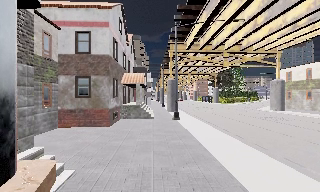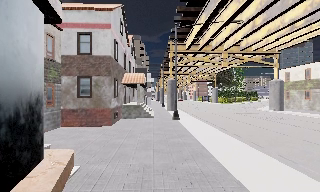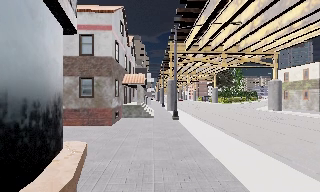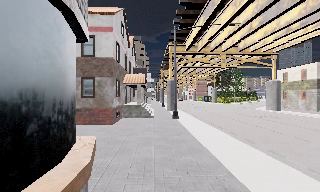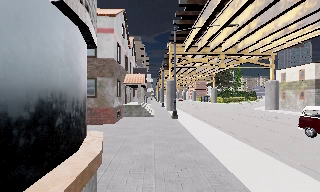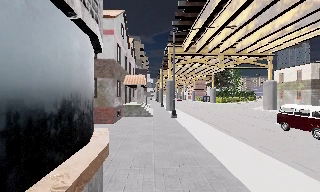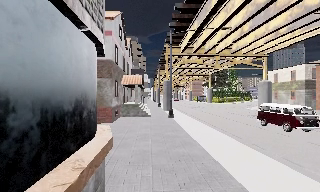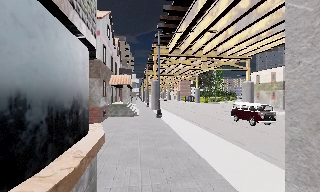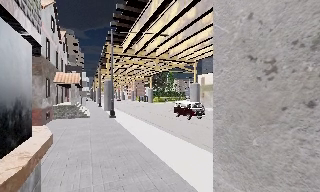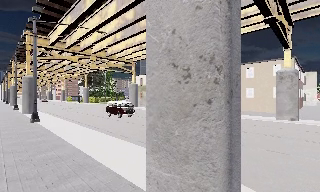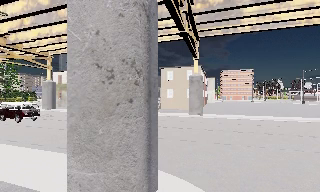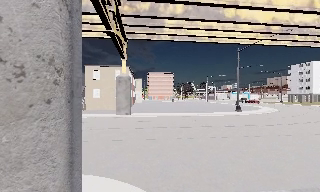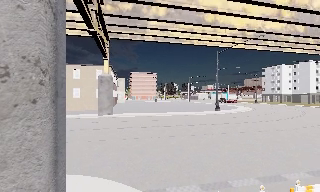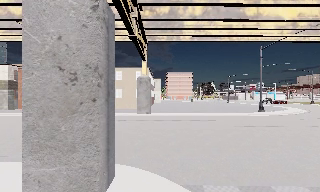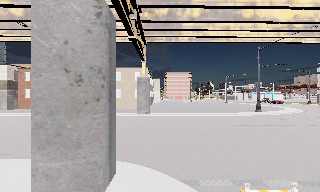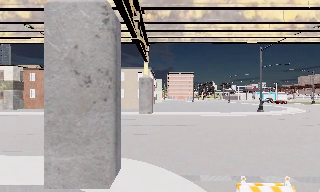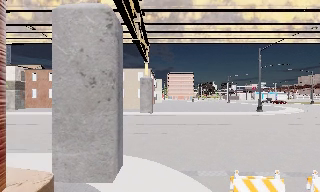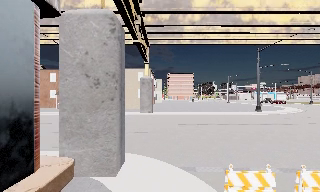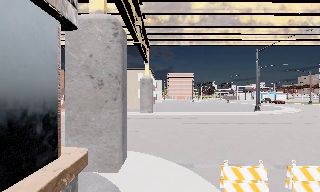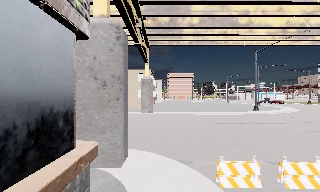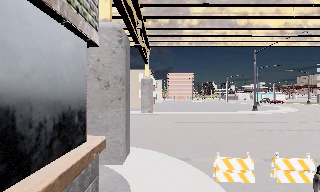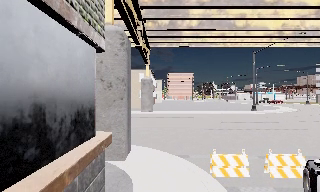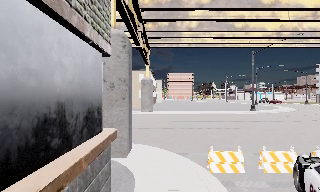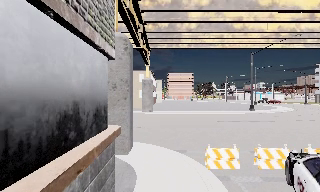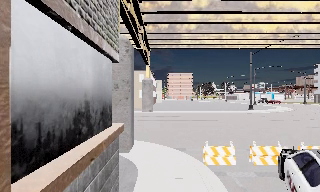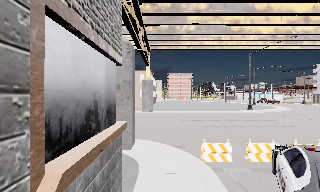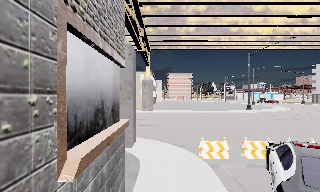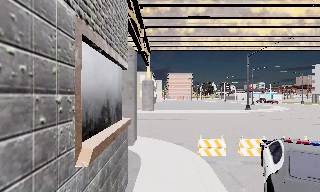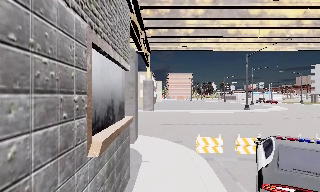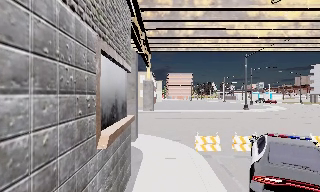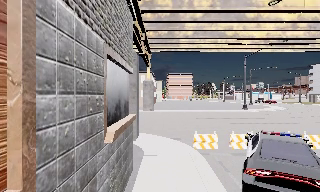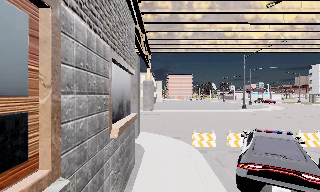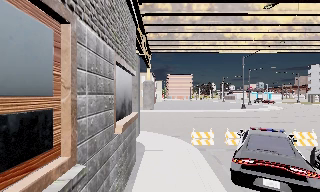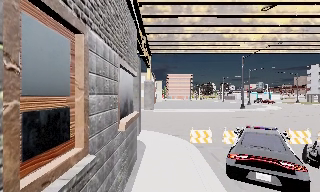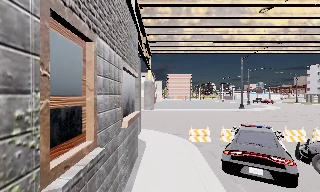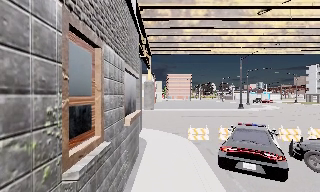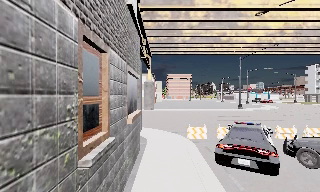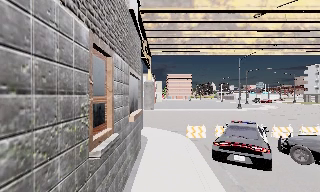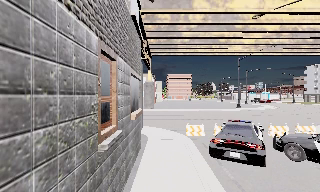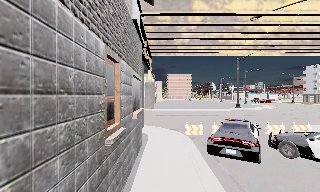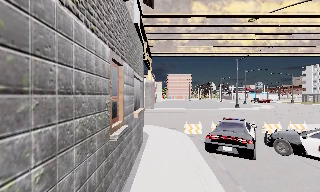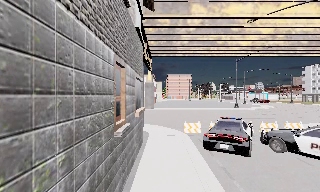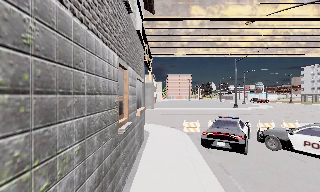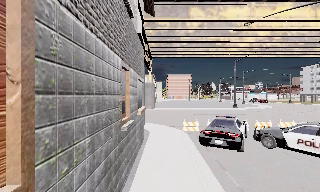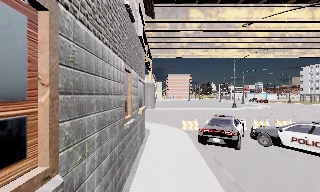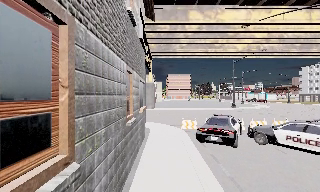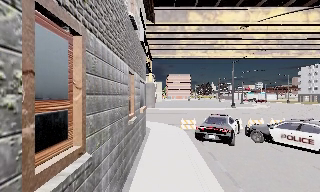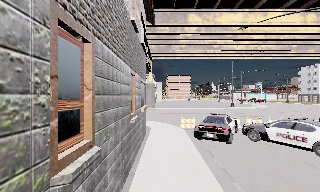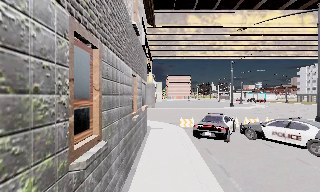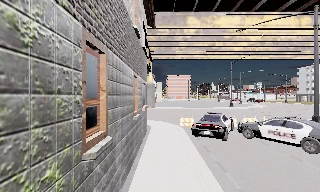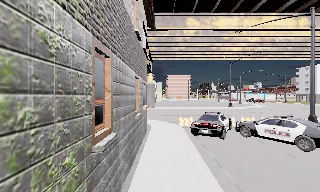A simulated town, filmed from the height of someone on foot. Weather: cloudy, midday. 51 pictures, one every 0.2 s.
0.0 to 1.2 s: The camera travels backward, about 2 m, so what stands in front gets smaller.
1.2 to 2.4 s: The scene slides to the left, as the camera pans about 100 degrees to its right. It travels backward, about 2 m.
2.4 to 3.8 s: The camera pans to its left, which is counterclockwise from overhead, by about 15 degrees. It travels backward, about 2 m, so what stands in front gets smaller.
3.8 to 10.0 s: The camera travels backward, about 10 m, so what stands in front gets smaller.
The film runs backward here.
